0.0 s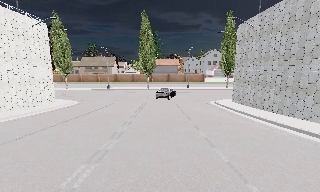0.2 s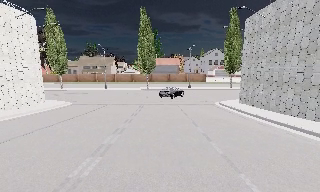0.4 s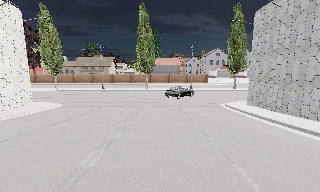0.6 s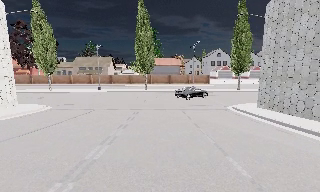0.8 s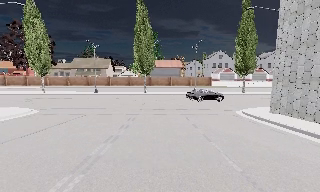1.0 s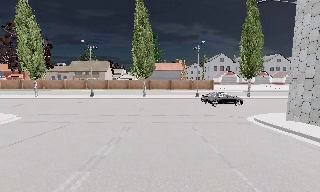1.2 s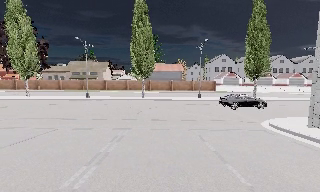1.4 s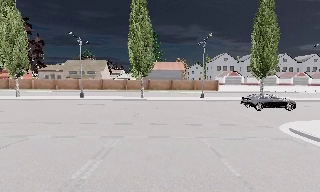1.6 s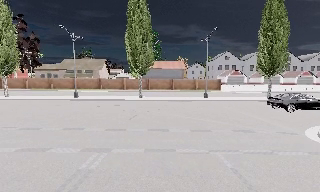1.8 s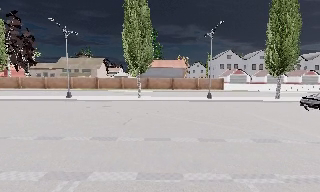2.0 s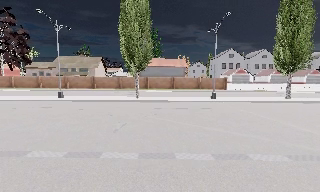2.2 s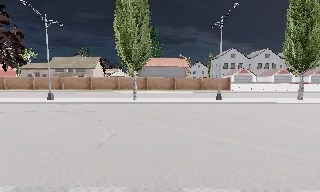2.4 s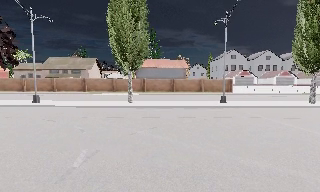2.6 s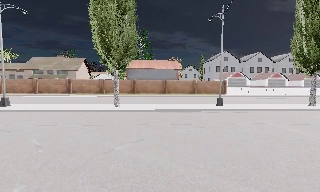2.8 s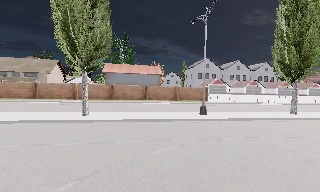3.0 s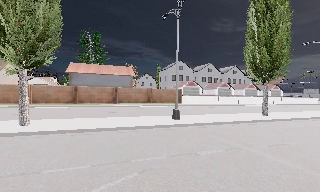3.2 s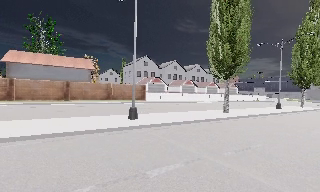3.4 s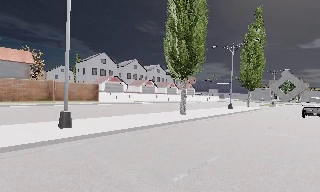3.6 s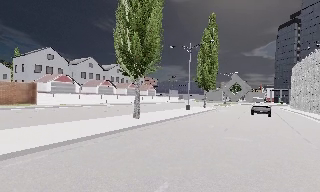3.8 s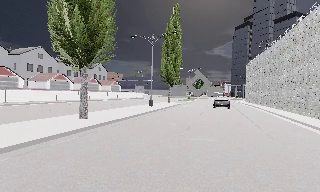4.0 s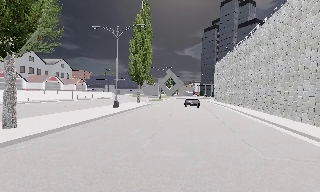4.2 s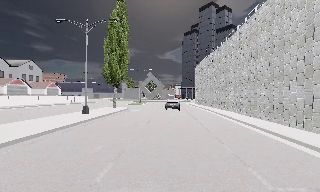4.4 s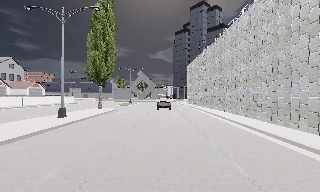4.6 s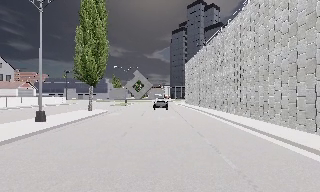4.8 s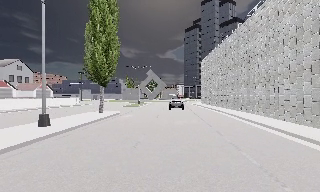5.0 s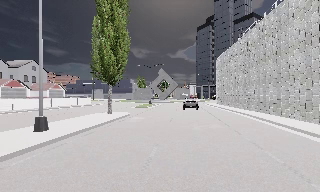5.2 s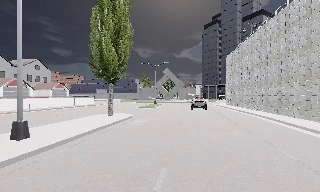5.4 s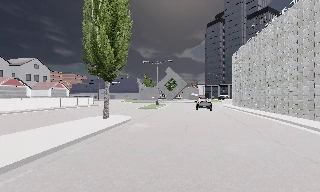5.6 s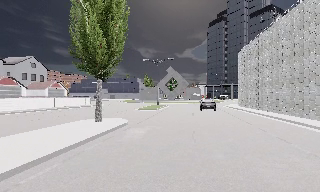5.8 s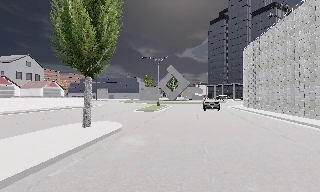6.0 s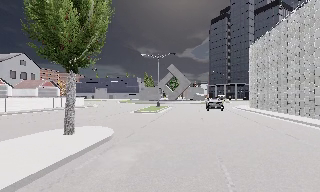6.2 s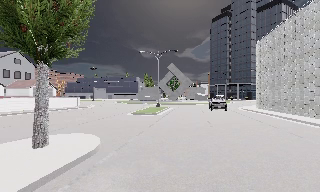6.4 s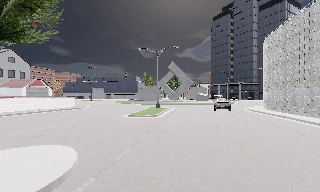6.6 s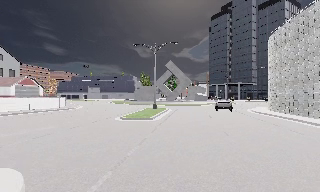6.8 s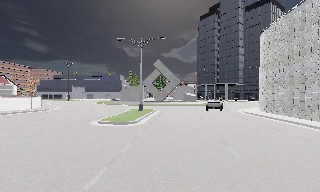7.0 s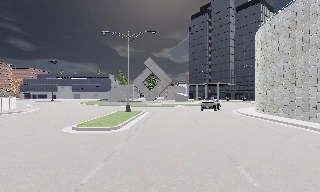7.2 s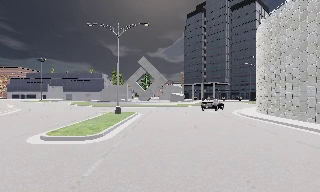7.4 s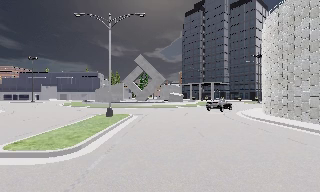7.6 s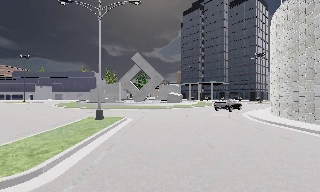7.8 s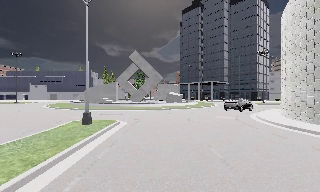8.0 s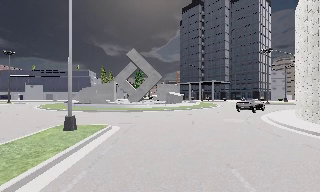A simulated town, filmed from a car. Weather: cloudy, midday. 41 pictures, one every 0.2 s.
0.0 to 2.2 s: The camera travels forward, about 18 m, so what stands in front looms larger.
2.2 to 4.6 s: The scene slides to the left, as the camera pans about 90 degrees to its right. It travels forward, about 20 m.
4.6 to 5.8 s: The camera swings to its left by about 10 degrees, and the scene slides to the right. It travels forward, about 10 m, so what stands in front looms larger.
5.8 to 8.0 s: The scene slides to the left, as the camera pans about 10 degrees to its right. It travels forward, about 18 m, so what stands in front looms larger.
The film runs forward here.
